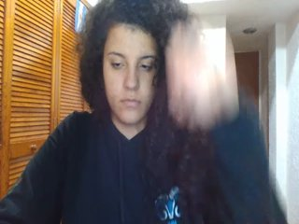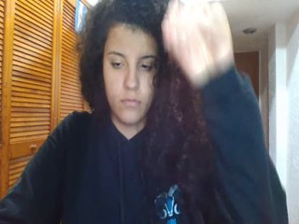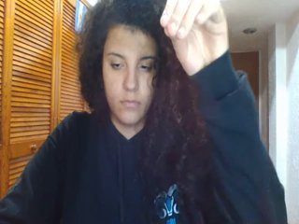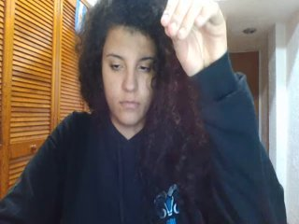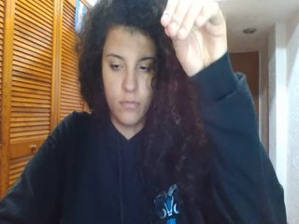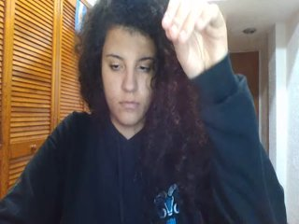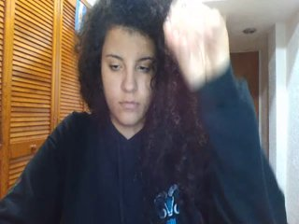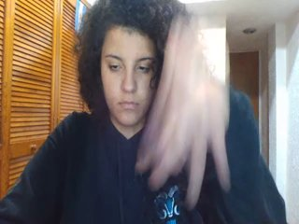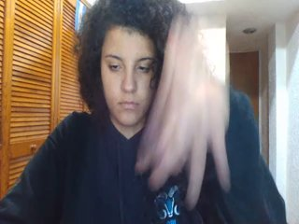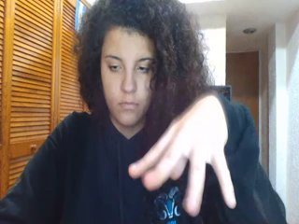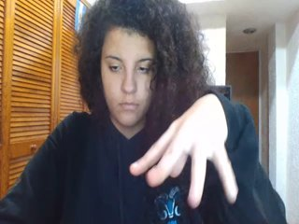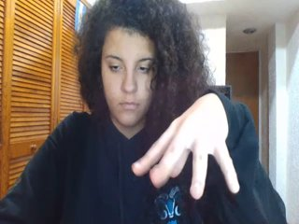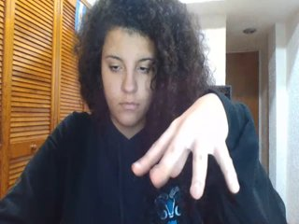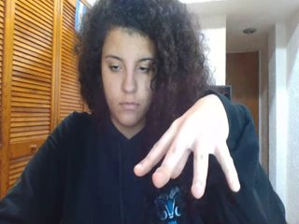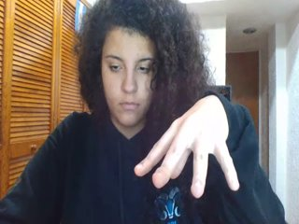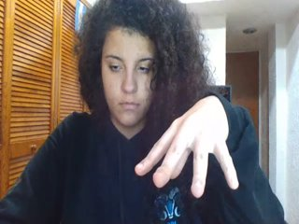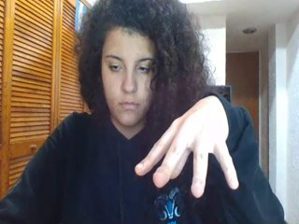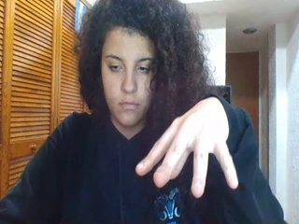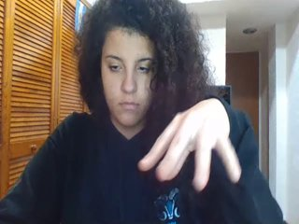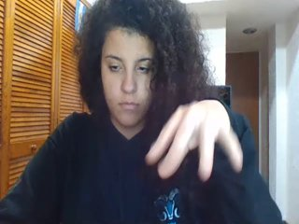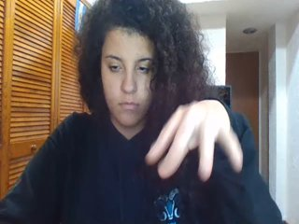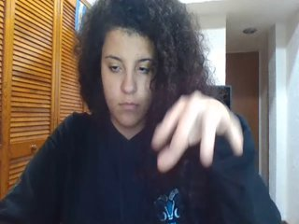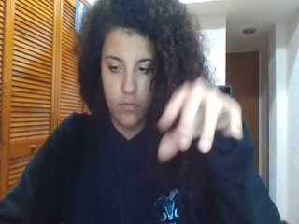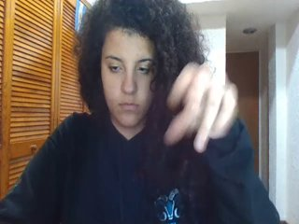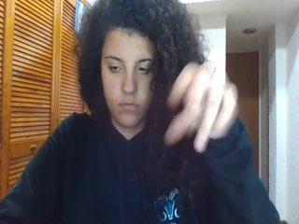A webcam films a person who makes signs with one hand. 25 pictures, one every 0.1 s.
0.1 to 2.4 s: On the screen the hand sweeps downward. The name of the sign: Throw down.
